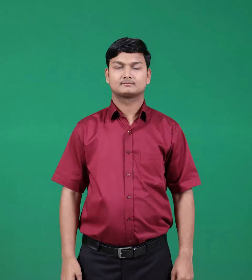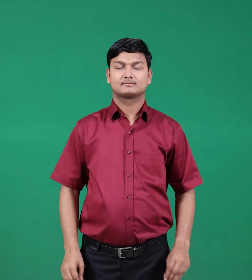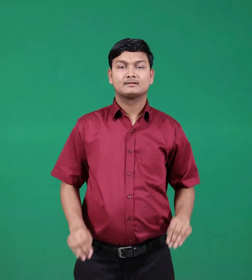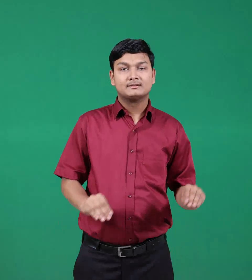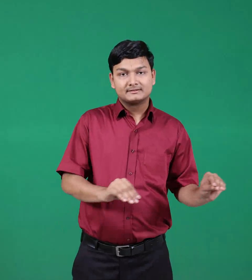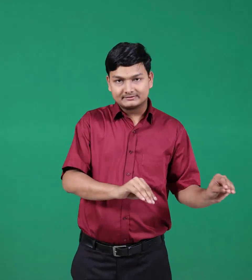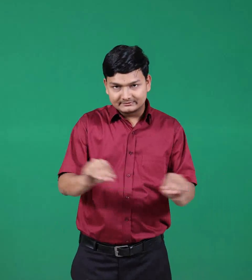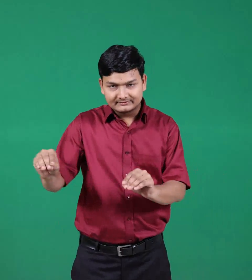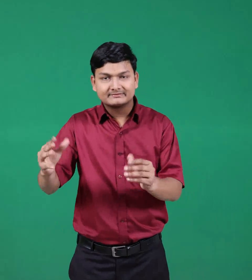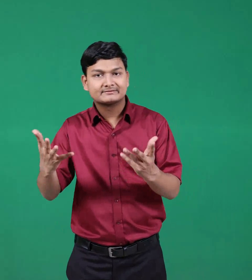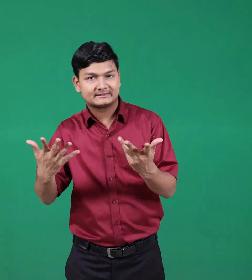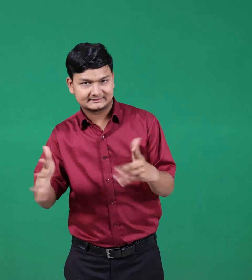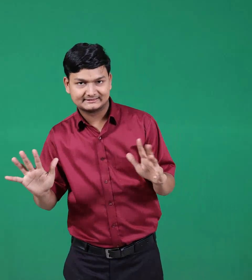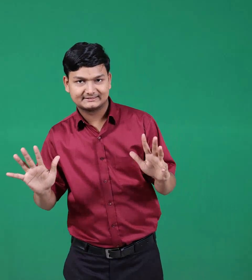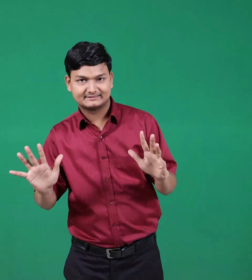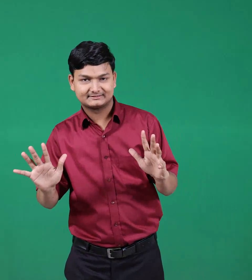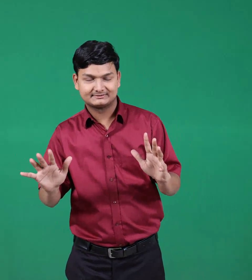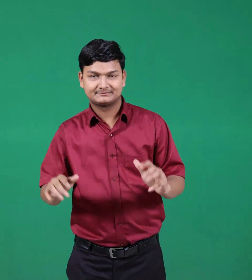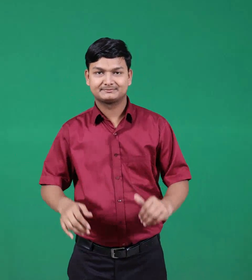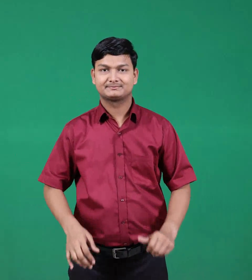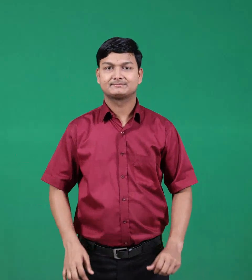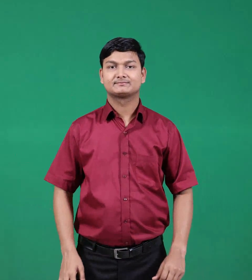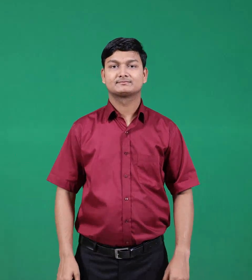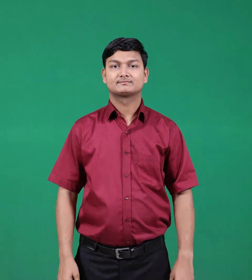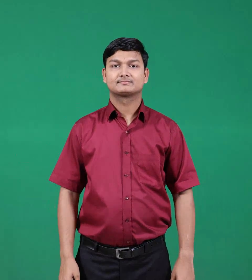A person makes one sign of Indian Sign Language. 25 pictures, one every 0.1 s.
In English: moved
